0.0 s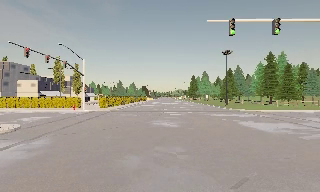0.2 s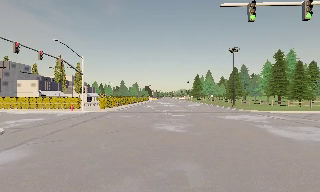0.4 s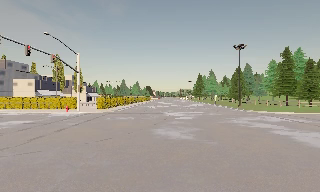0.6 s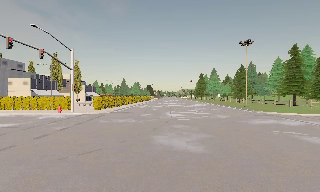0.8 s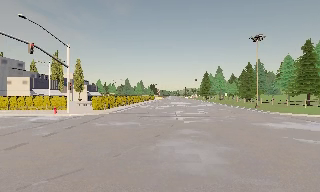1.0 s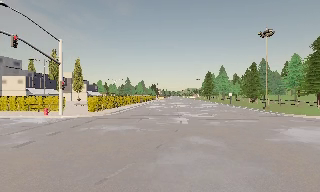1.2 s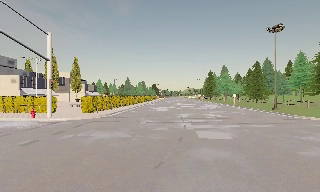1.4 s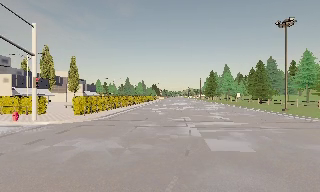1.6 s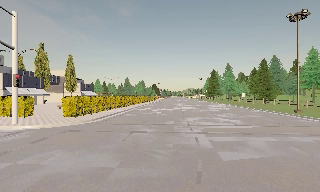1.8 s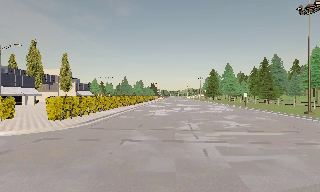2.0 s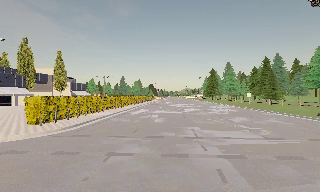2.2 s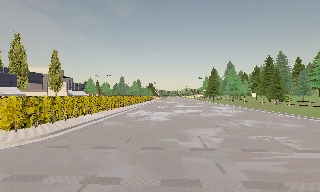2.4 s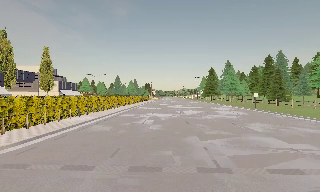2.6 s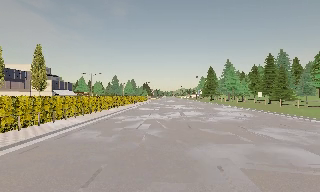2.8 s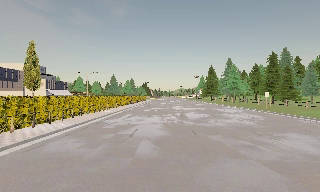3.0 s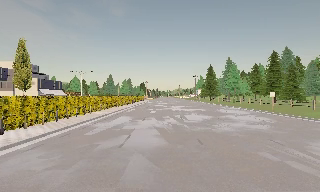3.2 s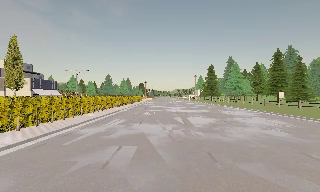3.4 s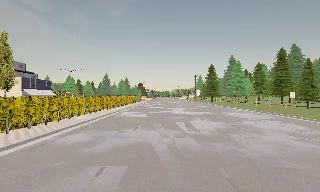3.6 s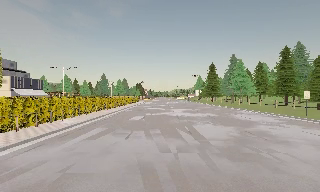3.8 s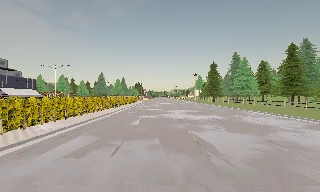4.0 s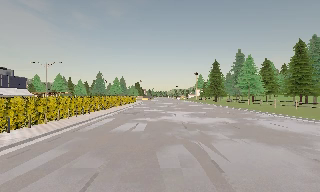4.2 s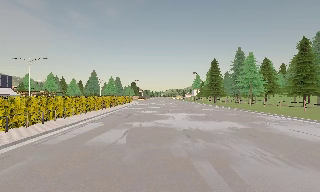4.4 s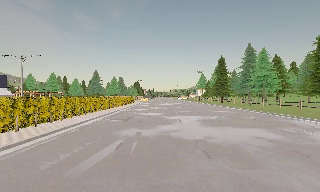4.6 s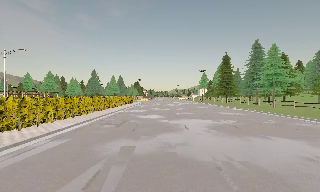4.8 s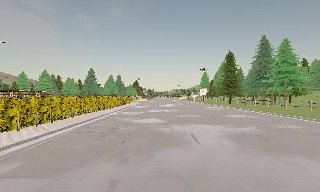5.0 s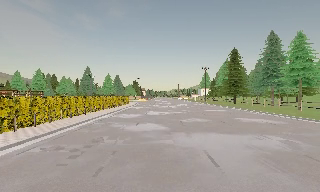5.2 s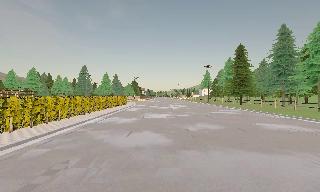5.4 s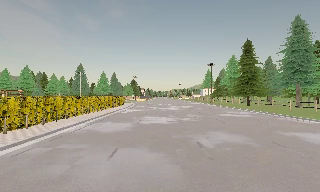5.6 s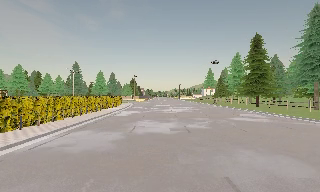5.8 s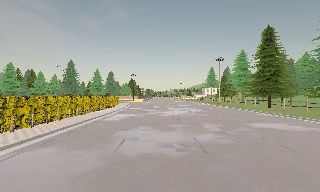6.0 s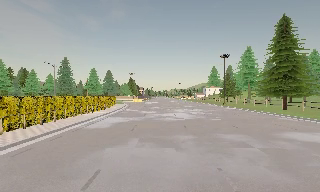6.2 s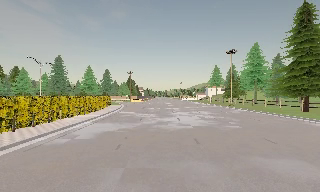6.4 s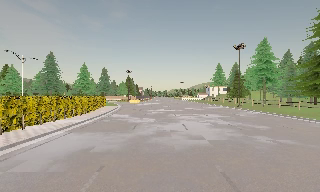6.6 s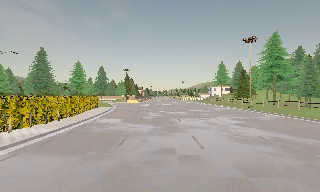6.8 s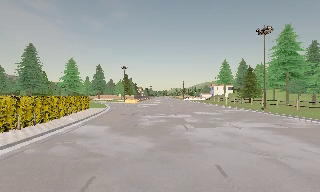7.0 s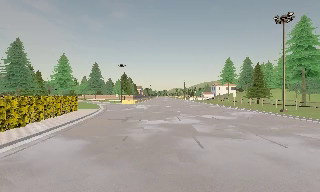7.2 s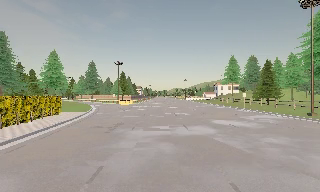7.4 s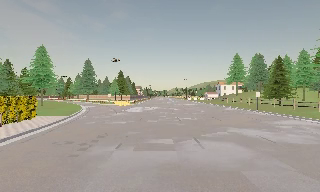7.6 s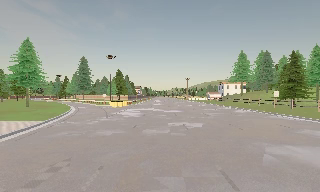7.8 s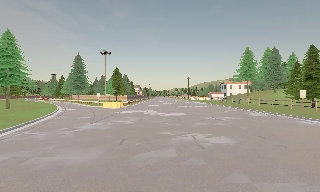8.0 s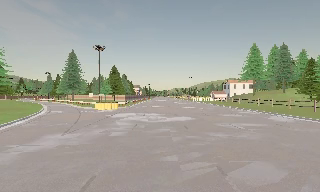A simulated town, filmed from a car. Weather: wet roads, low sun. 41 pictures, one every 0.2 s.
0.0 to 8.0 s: The camera travels forward, about 105 m, so what stands in front looms larger. It gains speed.
The film runs forward here.
